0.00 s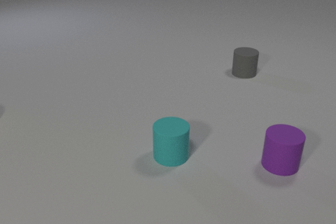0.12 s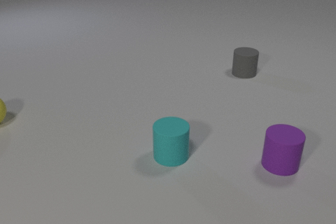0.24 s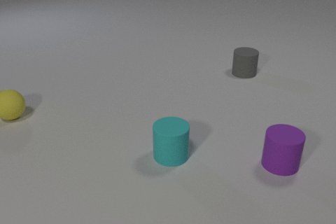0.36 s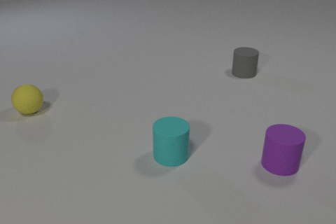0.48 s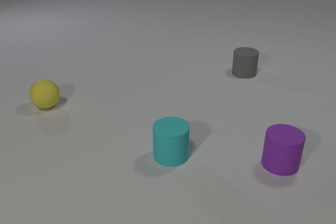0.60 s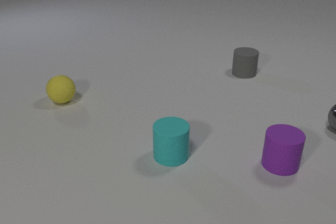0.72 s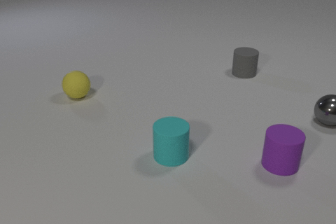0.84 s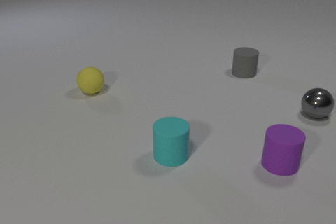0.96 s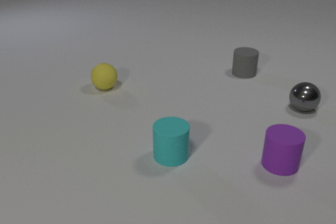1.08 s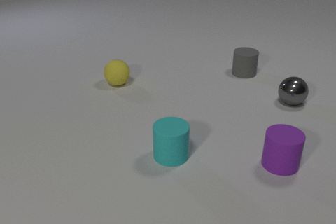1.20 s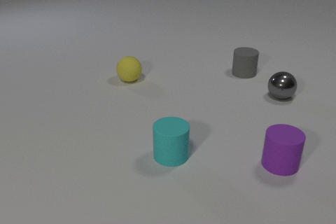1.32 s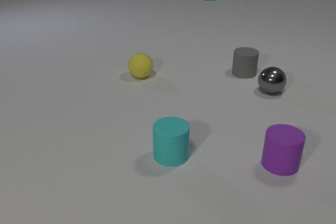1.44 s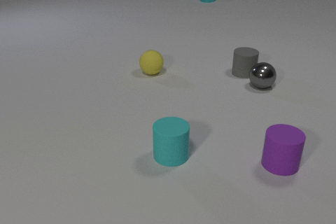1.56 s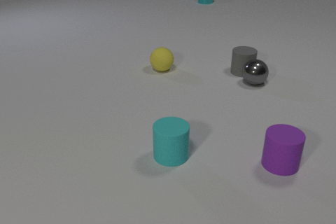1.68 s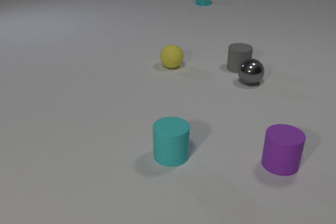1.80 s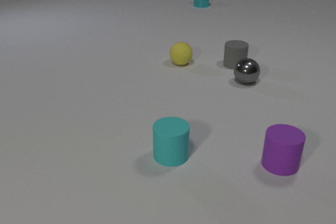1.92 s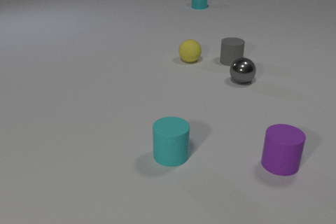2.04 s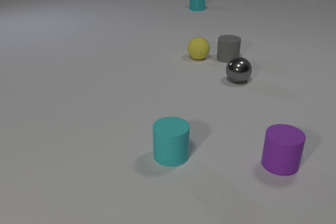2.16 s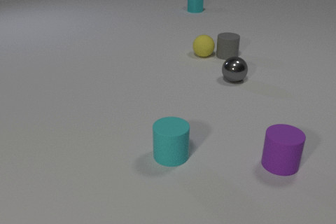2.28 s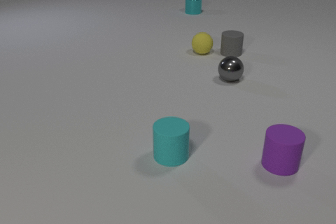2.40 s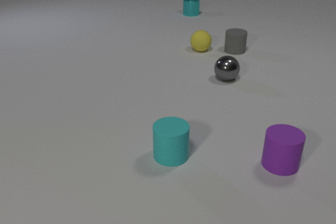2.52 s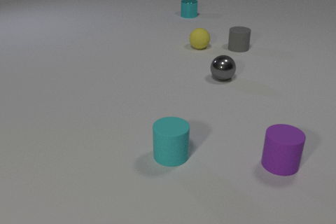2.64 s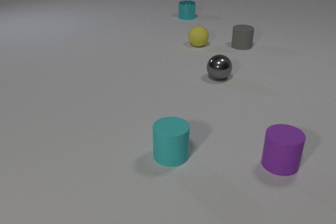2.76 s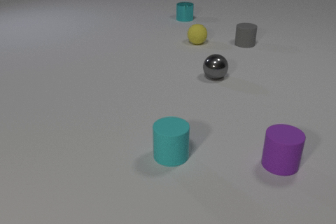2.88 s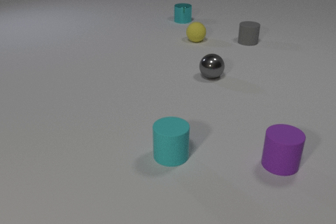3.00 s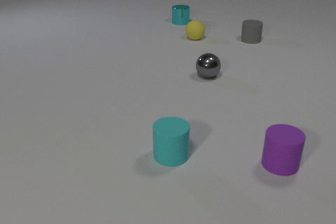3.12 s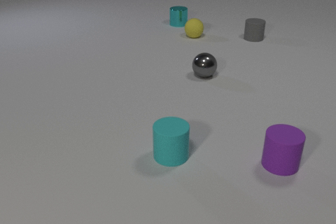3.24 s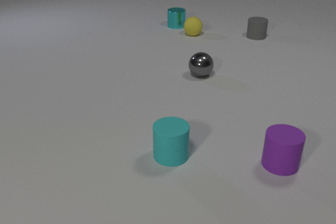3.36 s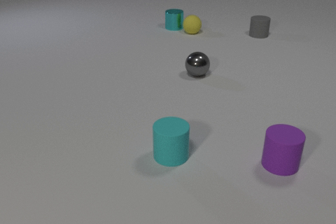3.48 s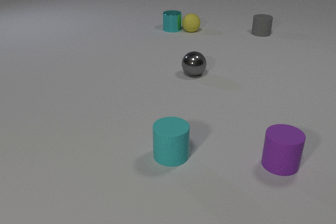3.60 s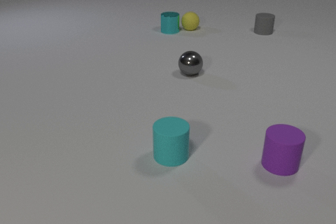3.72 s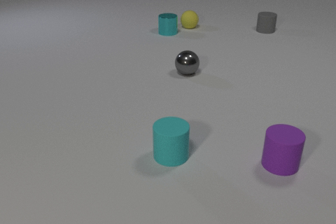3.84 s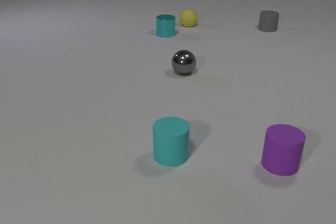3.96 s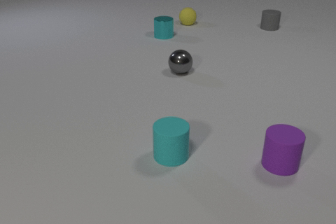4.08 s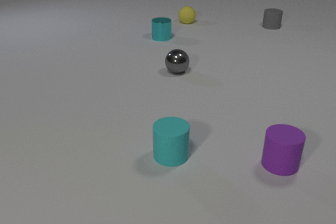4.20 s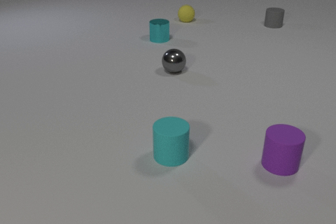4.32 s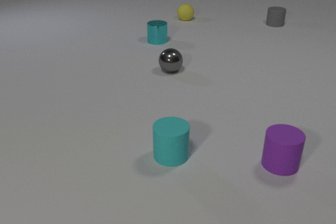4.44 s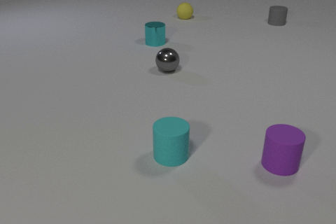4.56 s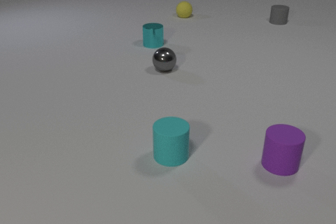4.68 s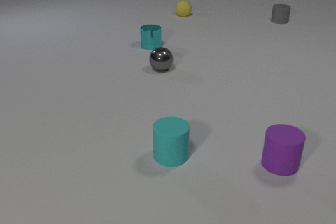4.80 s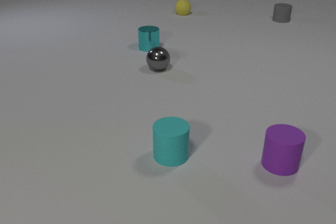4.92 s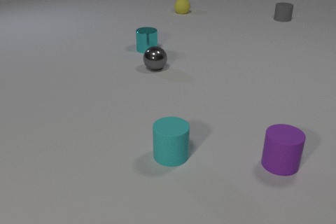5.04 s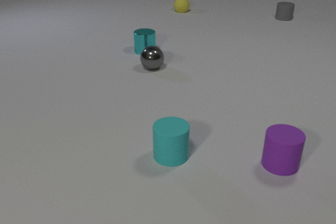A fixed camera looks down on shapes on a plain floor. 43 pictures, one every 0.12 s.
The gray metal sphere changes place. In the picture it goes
to the left.
The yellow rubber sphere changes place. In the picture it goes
away from the camera.
0.00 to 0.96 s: The gray metal sphere comes in at the right edge, rolls to the left and away from the camera. The yellow rubber sphere comes in at the left edge, rolls to the right and away from the camera.
0.96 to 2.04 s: The gray metal sphere rolls to the left and away from the camera. The gray rubber cylinder slides away from the camera and to the left. The cyan metal cylinder comes in at the top edge, slides toward the camera. The yellow rubber sphere rolls to the right and away from the camera. The gray metal sphere and the gray rubber cylinder collide.
2.04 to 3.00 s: The gray metal sphere rolls to the left. The gray rubber cylinder slides away from the camera. The cyan metal cylinder slides toward the camera. The yellow rubber sphere rolls away from the camera. The gray rubber cylinder and the yellow rubber sphere collide.
3.00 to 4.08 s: The gray metal sphere rolls to the left. The gray rubber cylinder slides away from the camera and to the right. The cyan metal cylinder slides toward the camera. The yellow rubber sphere rolls away from the camera.
4.08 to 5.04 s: The gray metal sphere rolls to the left. The gray rubber cylinder slides away from the camera. The cyan metal cylinder slides toward the camera and to the left. The yellow rubber sphere rolls away from the camera.
What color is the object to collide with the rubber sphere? gray.
How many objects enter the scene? 3.
Are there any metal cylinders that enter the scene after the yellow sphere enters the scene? yes.
